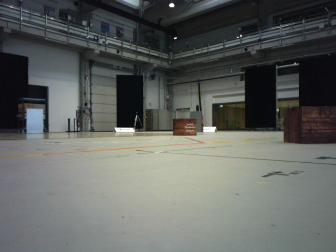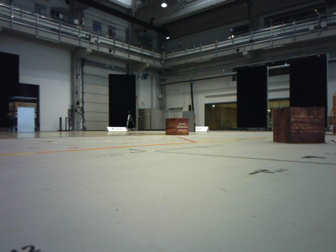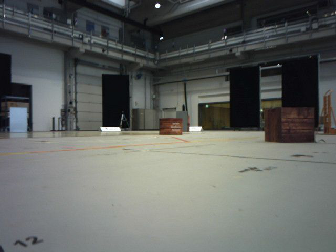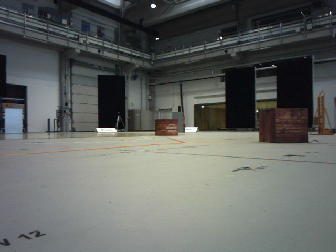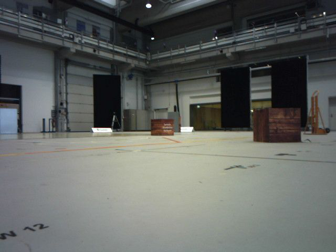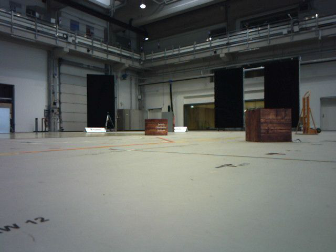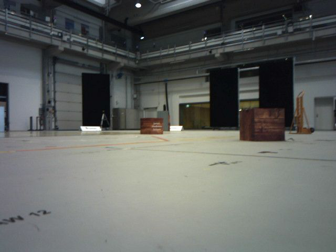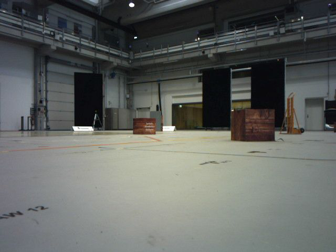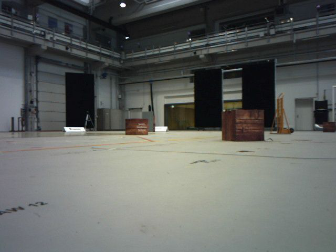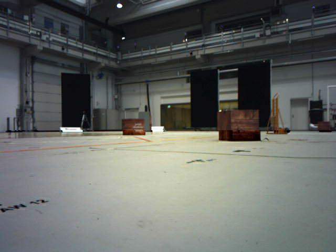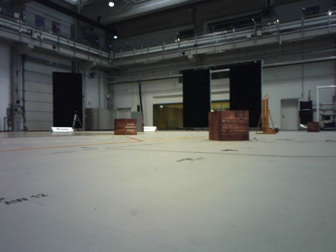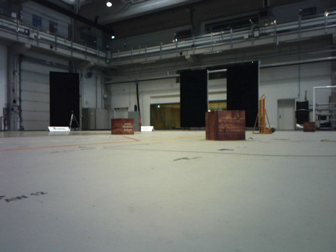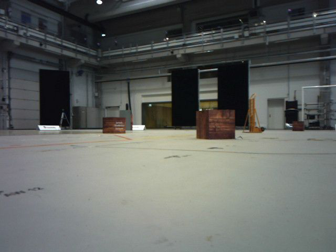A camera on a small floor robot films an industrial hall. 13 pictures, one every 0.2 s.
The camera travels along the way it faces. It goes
backward.
0.0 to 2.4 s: The camera swings to its right by about 15 degrees, and the scene slides to the left. It travels backward, about 0.5 m, so what stands in front gets smaller.
The film runs backward here.
